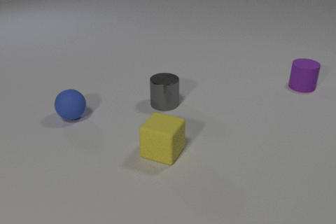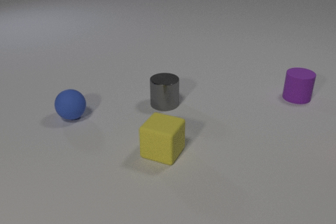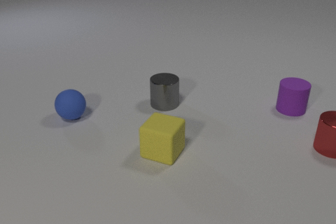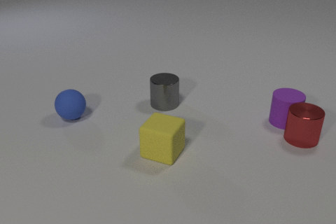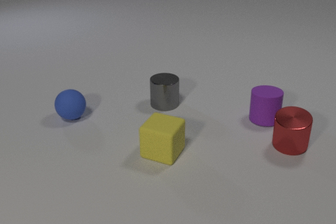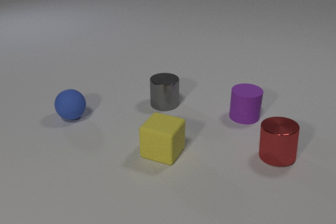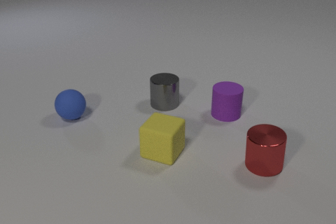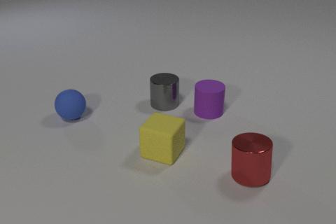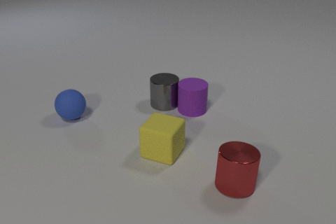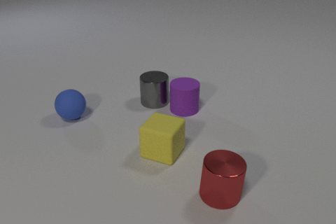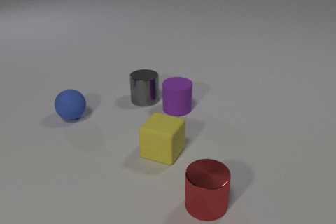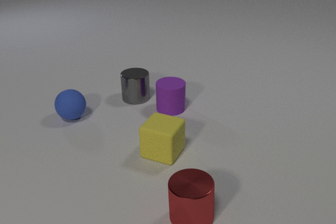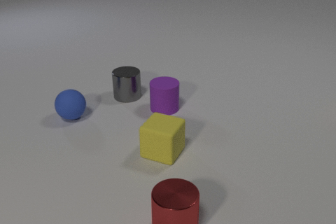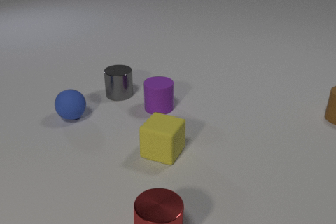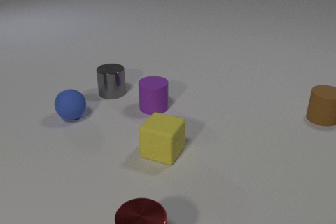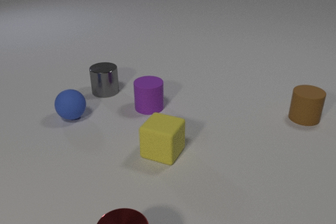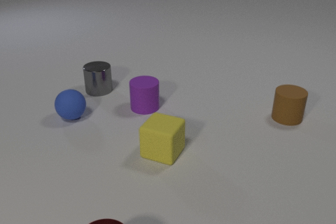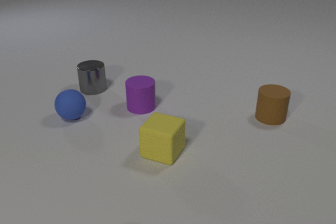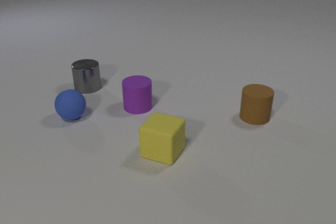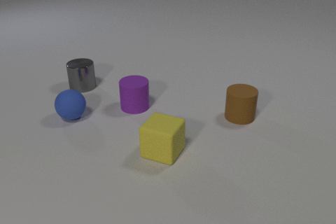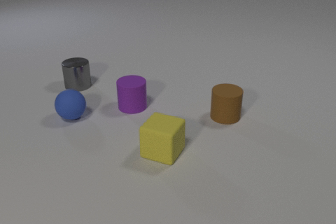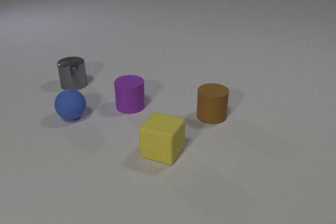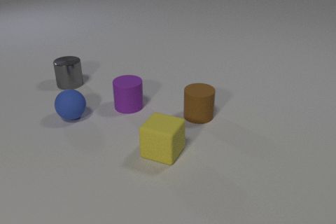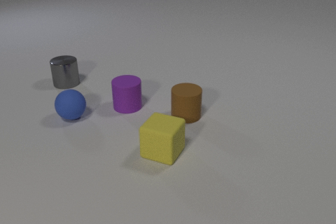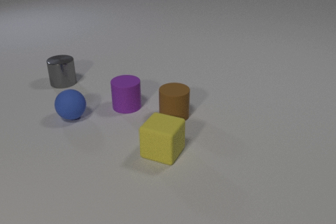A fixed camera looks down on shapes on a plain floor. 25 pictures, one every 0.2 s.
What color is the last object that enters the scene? brown.
Are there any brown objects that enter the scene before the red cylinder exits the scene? yes.
What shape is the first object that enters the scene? cylinder.
0.0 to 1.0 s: The red metal cylinder comes in at the right edge, slides to the left and toward the camera. The purple rubber cylinder slides toward the camera and to the left. The red metal cylinder and the purple rubber cylinder collide.
1.0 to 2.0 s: The red metal cylinder slides toward the camera and to the left. The purple rubber cylinder slides to the left. The gray metal cylinder slides to the left and away from the camera. The purple rubber cylinder and the gray metal cylinder collide.
2.0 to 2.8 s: The red metal cylinder slides to the left and toward the camera. The purple rubber cylinder slides to the left. The gray metal cylinder slides to the left and away from the camera. The brown rubber cylinder comes in at the right edge, slides to the left and toward the camera.
2.8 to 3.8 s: The red metal cylinder slides to the left and toward the camera, leaves at the bottom edge. The purple rubber cylinder slides to the left. The gray metal cylinder slides to the left and away from the camera. The brown rubber cylinder slides to the left.
3.8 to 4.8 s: The purple rubber cylinder slides to the left. The gray metal cylinder slides to the left and away from the camera. The brown rubber cylinder slides to the left.
